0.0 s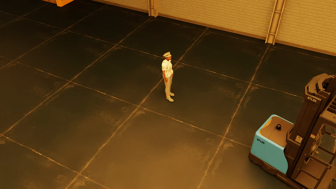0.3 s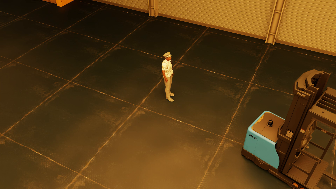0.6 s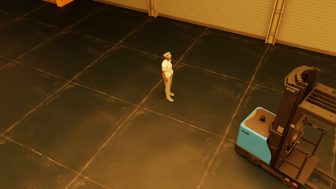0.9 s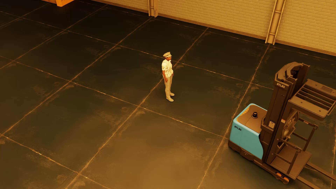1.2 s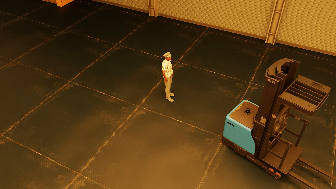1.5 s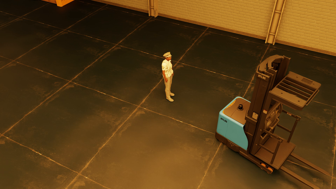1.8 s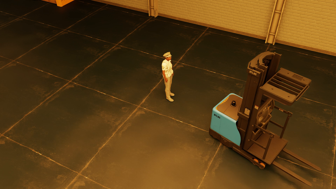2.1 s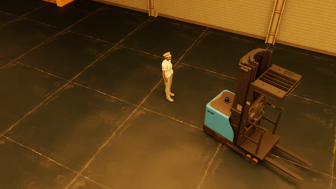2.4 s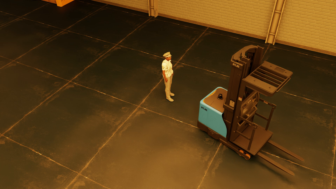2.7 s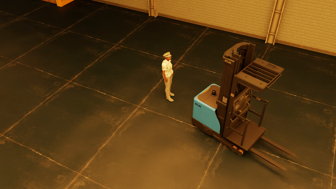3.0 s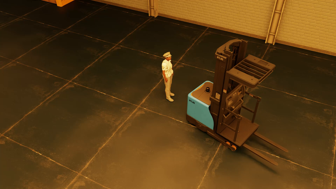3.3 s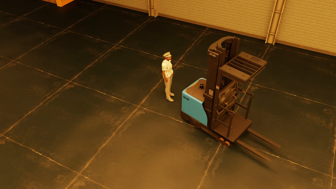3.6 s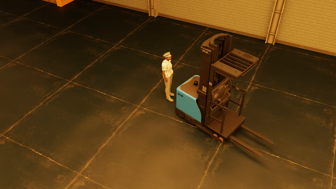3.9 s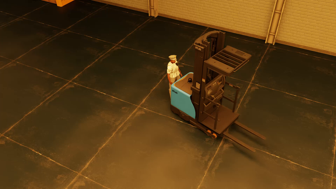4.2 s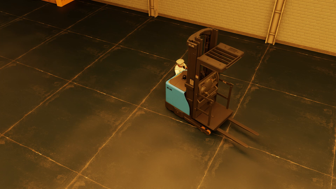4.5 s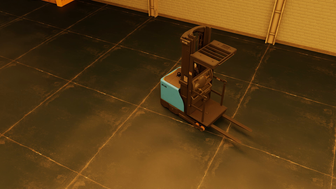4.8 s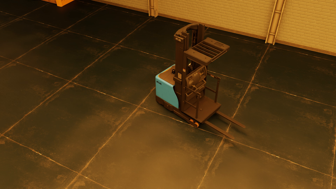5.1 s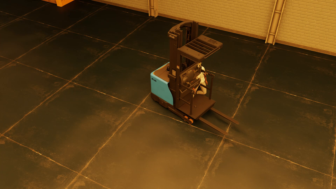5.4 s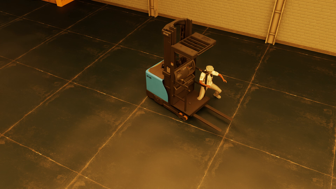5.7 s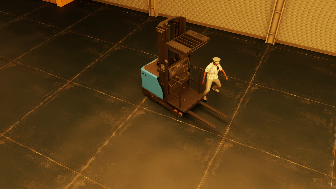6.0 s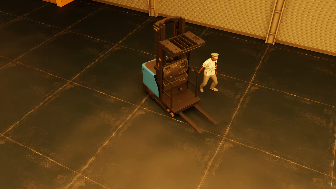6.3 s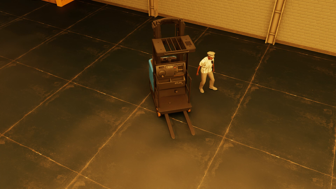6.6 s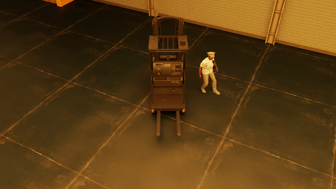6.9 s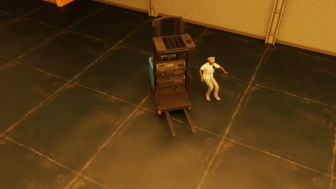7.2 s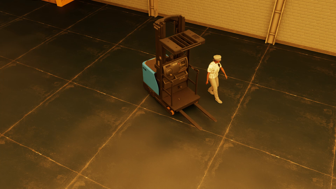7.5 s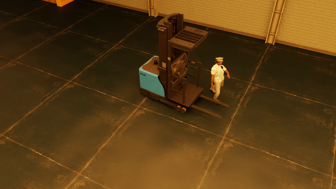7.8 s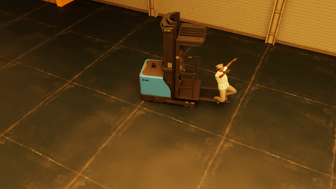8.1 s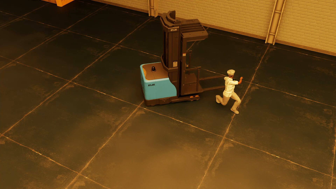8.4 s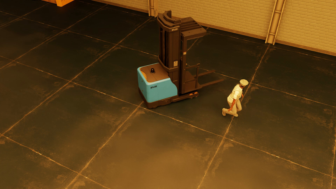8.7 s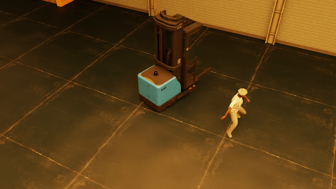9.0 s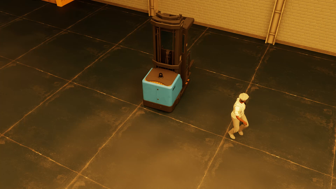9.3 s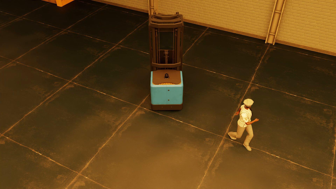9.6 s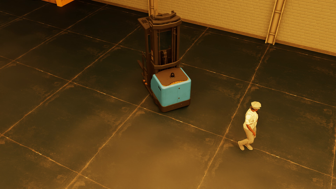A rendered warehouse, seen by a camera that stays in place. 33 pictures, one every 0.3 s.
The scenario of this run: Near miss between a forklift and a person.
